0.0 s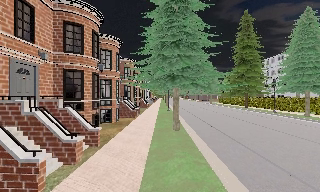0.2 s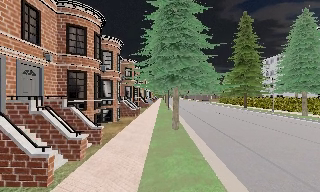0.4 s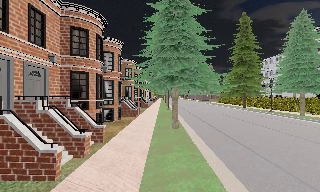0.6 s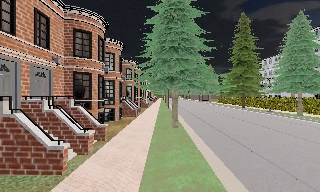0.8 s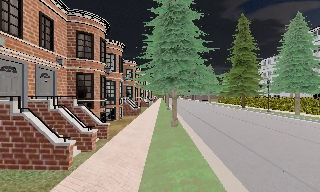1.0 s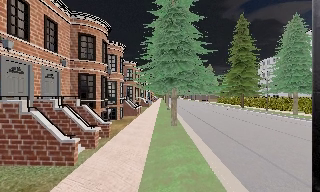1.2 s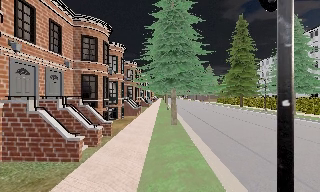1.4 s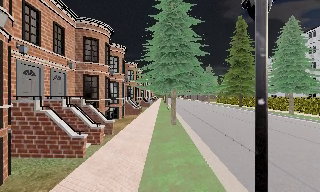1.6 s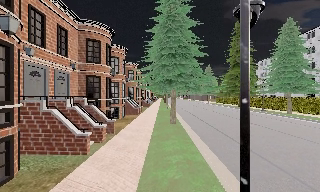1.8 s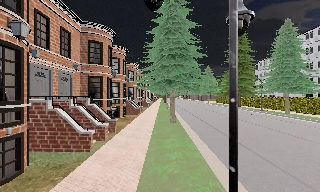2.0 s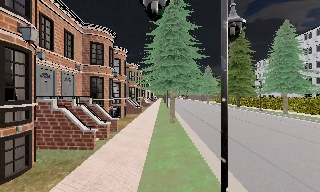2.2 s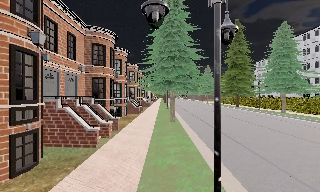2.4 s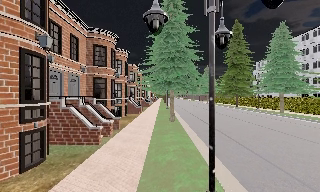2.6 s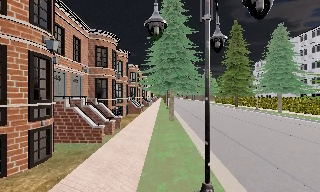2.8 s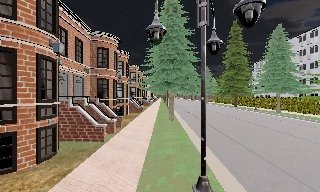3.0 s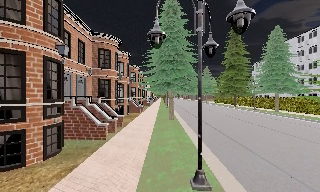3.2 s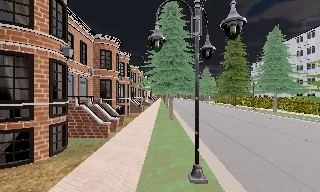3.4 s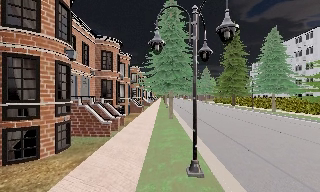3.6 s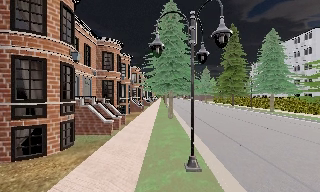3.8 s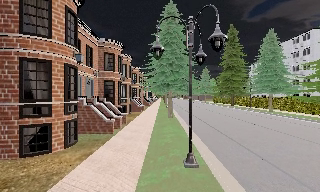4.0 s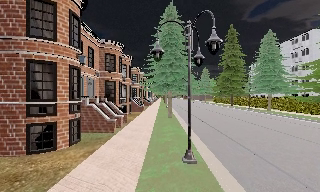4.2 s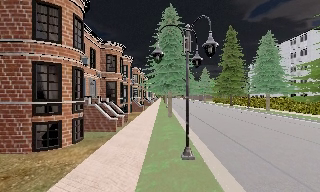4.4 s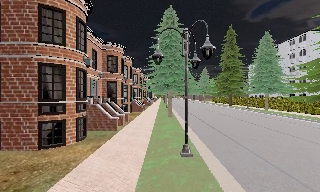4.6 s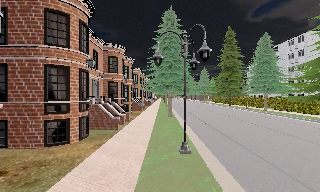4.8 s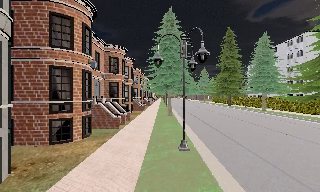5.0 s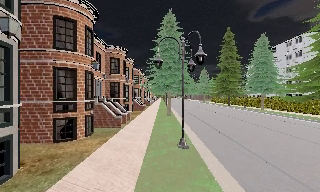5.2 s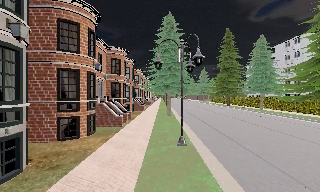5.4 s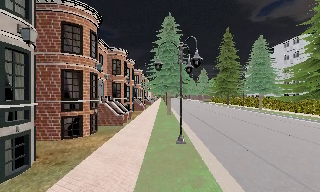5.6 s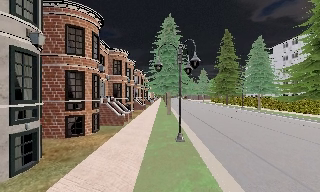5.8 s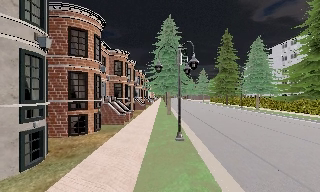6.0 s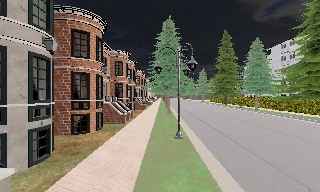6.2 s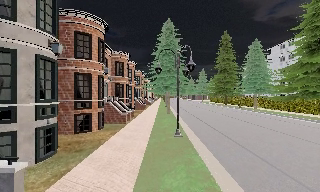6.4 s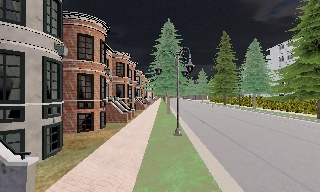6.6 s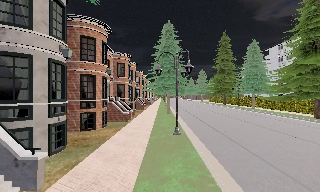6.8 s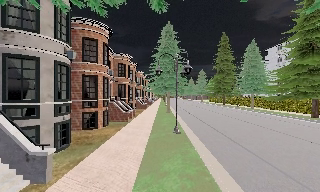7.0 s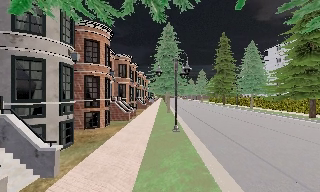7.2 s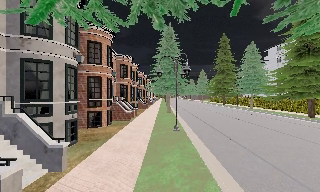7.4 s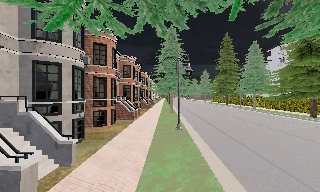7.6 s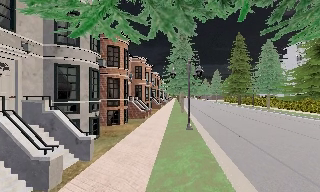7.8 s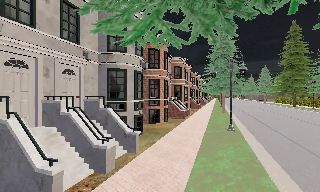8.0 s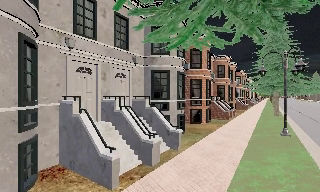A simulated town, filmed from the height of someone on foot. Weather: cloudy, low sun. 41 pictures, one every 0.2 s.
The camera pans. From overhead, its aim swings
counterclockwise.
The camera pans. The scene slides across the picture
to the right.
0.0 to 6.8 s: The camera travels backward, about 10 m, so what stands in front gets smaller.
6.8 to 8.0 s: The camera swings to its left by about 35 degrees, and the scene slides to the right. It travels backward, about 1.5 m.
The film runs backward here.
